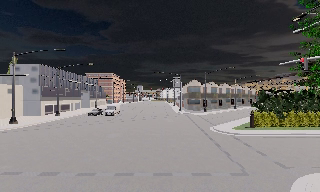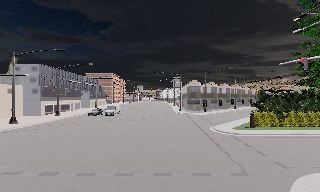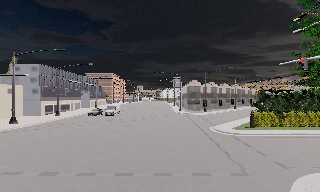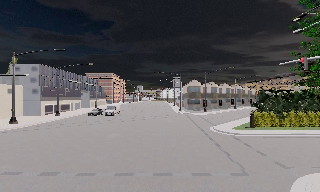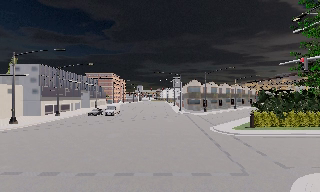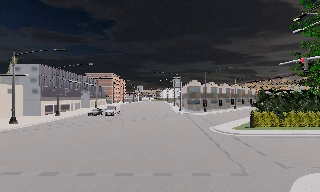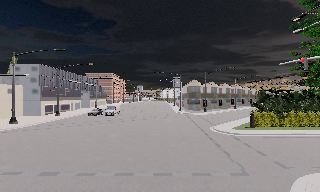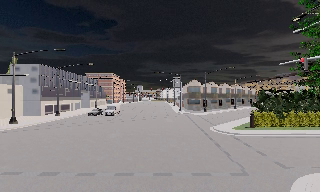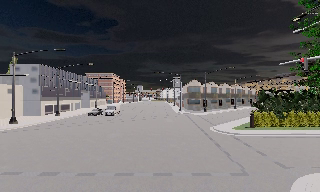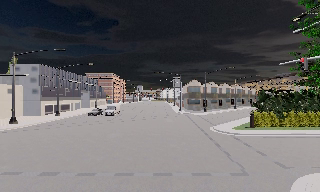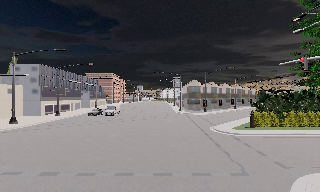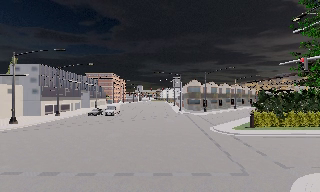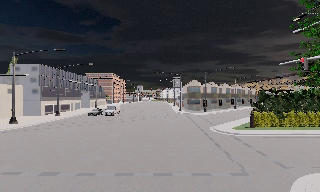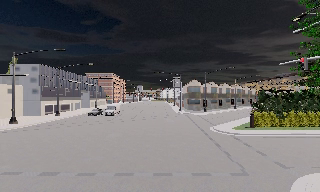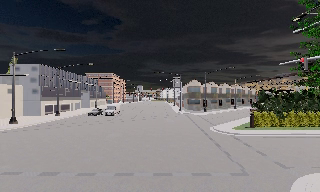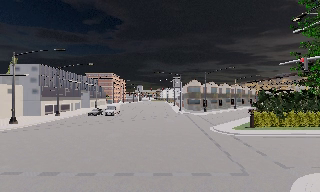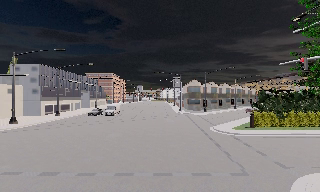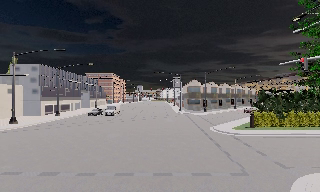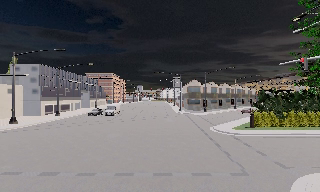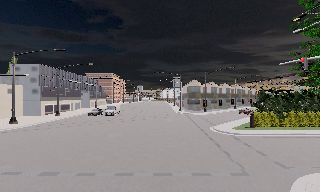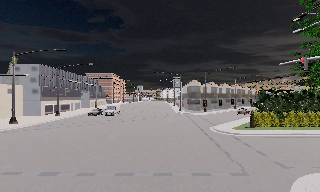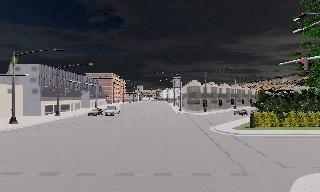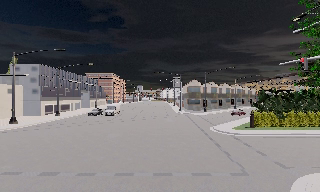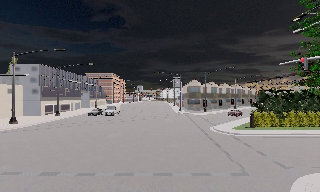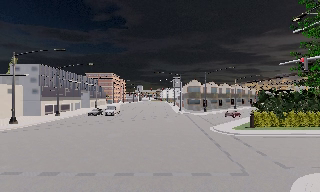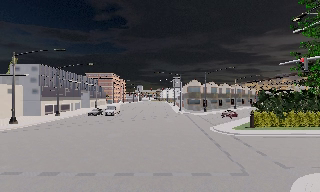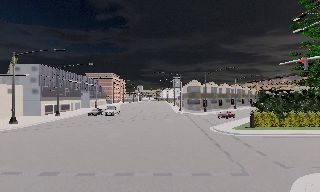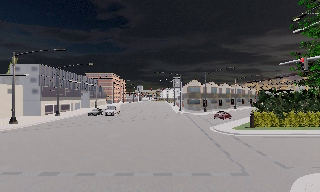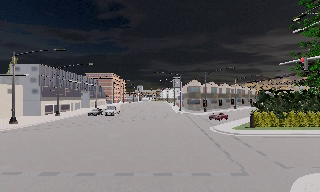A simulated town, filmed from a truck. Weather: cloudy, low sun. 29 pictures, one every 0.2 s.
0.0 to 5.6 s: The camera keeps its place and its aim.
The film runs backward here.
